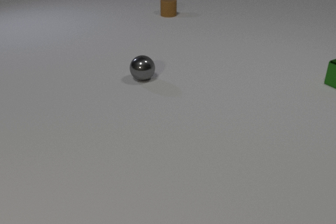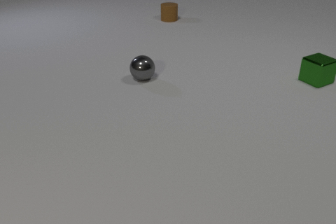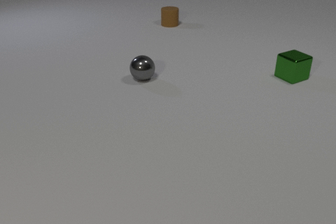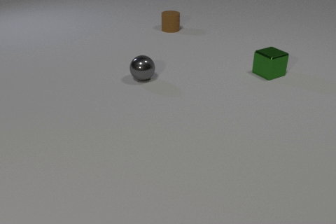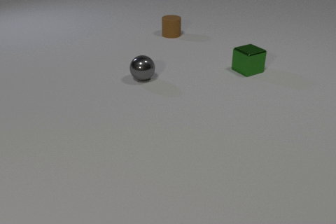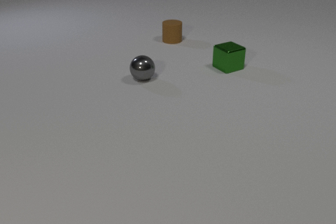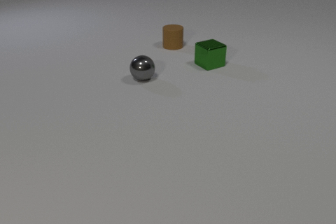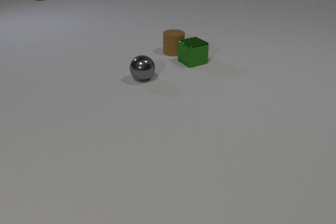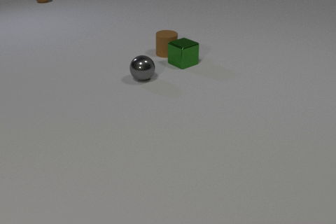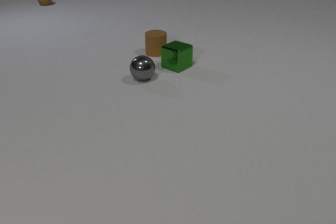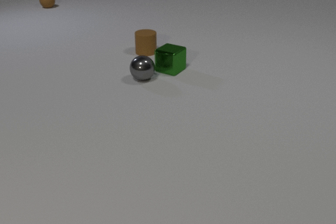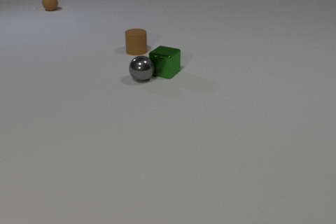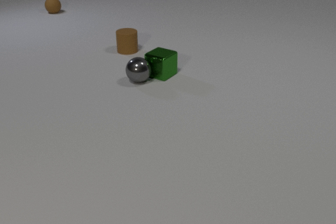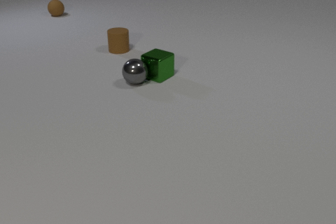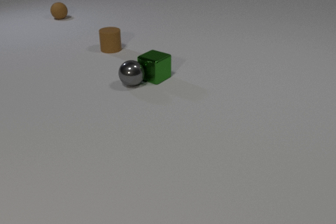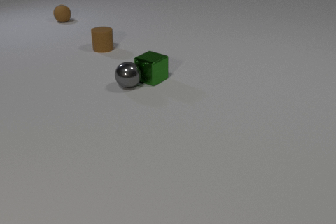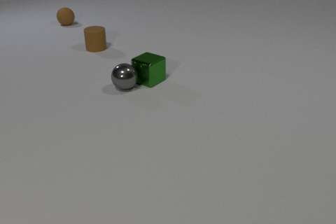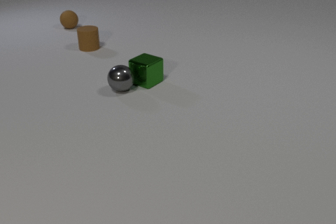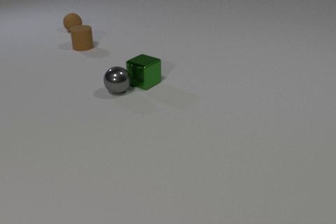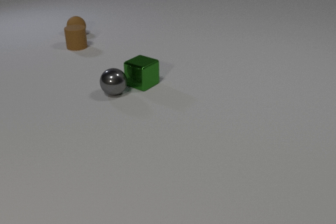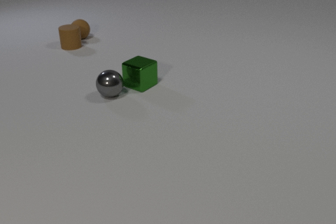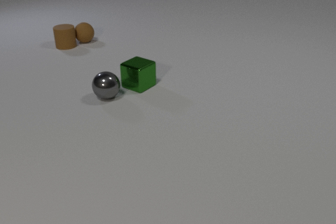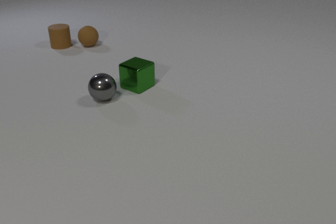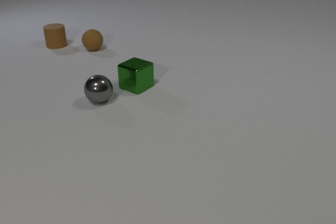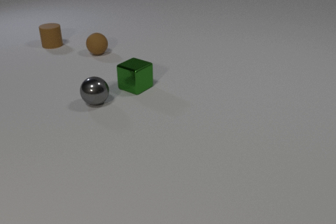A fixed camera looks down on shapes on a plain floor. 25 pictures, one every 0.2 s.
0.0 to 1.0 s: The green metal cube slides to the left. The brown rubber cylinder slides toward the camera.
1.0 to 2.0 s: The green metal cube slides to the left, spins so that its near face slides to the right, counterclockwise seen from above. The brown rubber cylinder slides toward the camera and to the left. The brown rubber sphere comes in at the top edge, rolls toward the camera. The green metal cube and the brown rubber cylinder collide.
2.0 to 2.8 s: The green metal cube slides toward the camera and to the left. The brown rubber cylinder slides to the left. The gray metal sphere rolls toward the camera and to the left. The brown rubber sphere rolls toward the camera. The green metal cube and the gray metal sphere collide.
2.8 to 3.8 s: The green metal cube slides toward the camera and to the left. The brown rubber cylinder slides to the left and away from the camera. The gray metal sphere rolls toward the camera and to the left. The brown rubber sphere rolls toward the camera.
3.8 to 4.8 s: The green metal cube slides toward the camera and to the left. The brown rubber cylinder slides to the left and away from the camera. The gray metal sphere rolls to the left and toward the camera. The brown rubber sphere rolls toward the camera.
How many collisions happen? 2.
How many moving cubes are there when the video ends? 1.
What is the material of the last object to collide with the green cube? metal.
